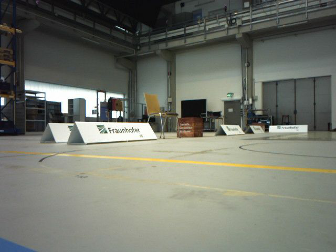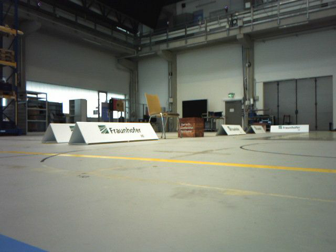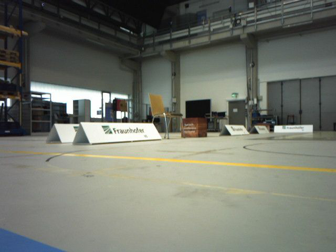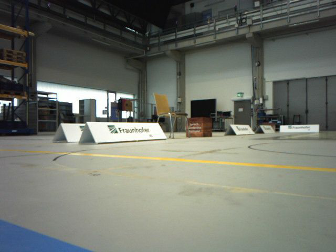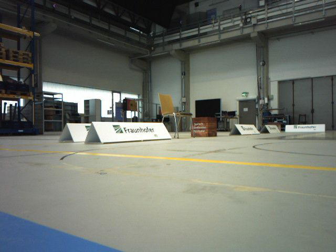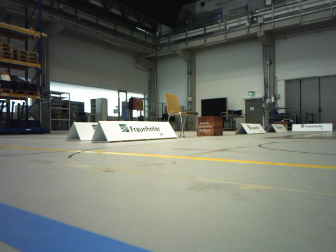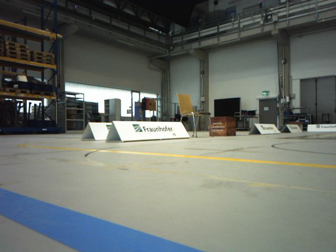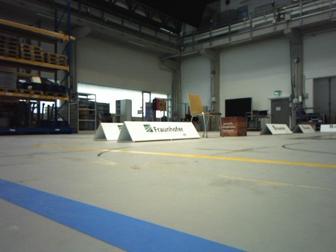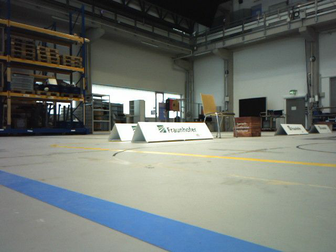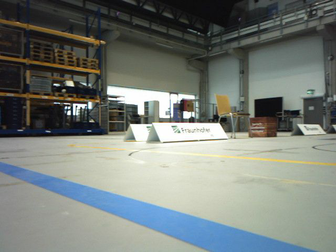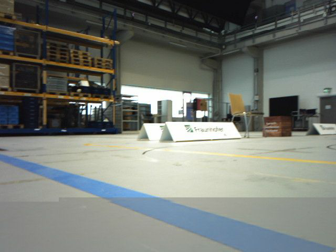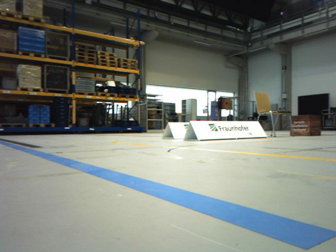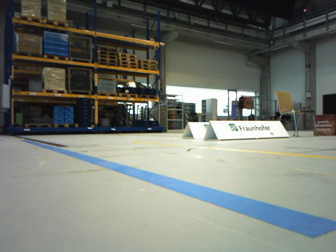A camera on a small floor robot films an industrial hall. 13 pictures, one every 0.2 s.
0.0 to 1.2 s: The camera travels backward, about 0.2 m, so what stands in front gets smaller.
1.2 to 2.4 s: The camera swings to its left by about 15 degrees, and the scene slides to the right. It travels backward, about 0.2 m, so what stands in front gets smaller.
The film runs backward here.
